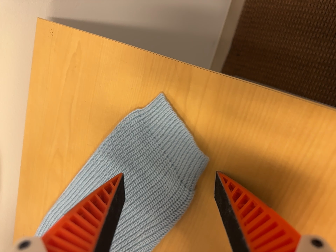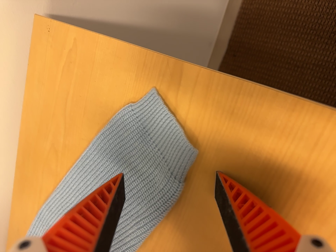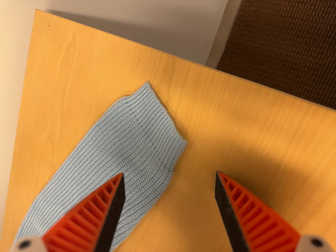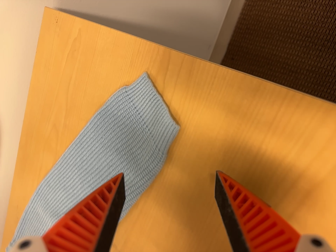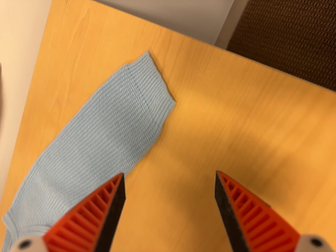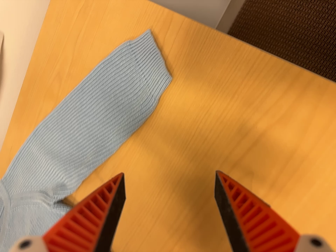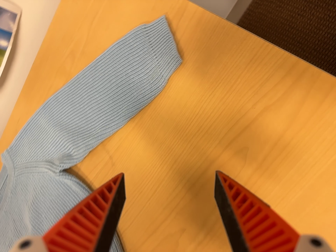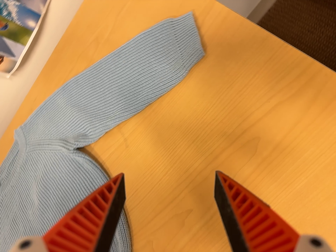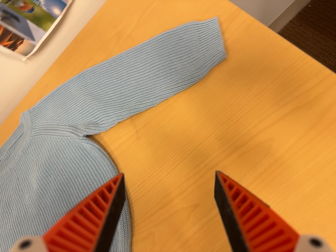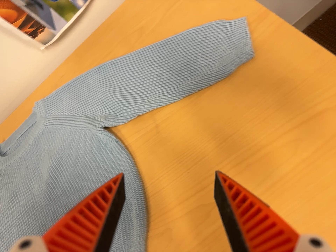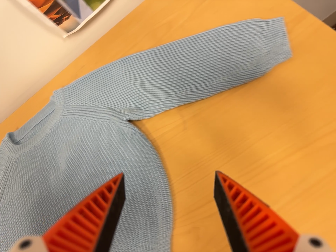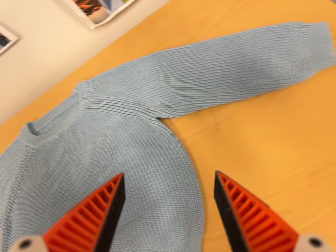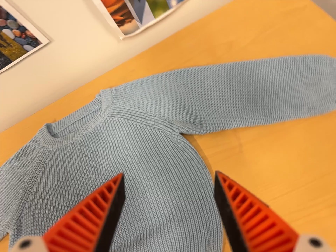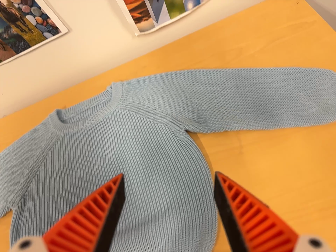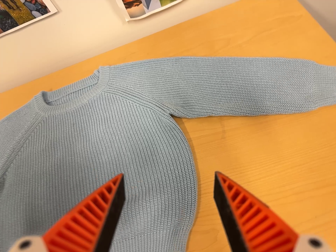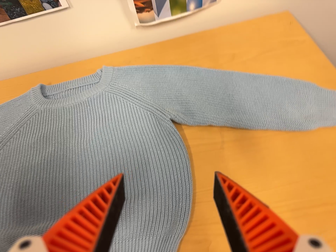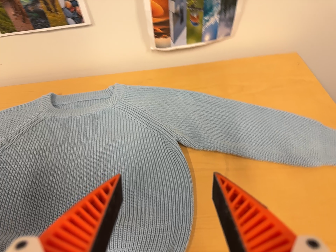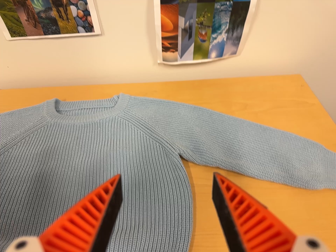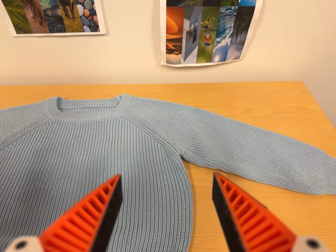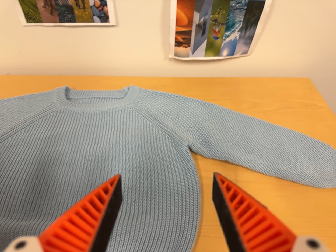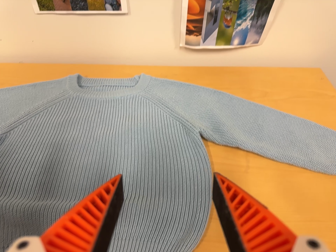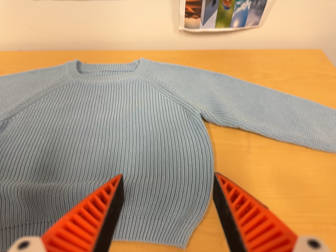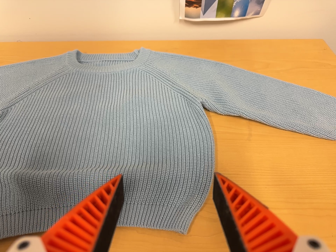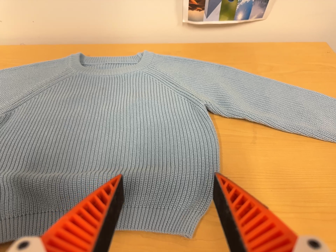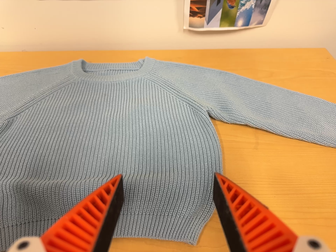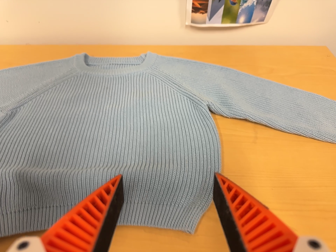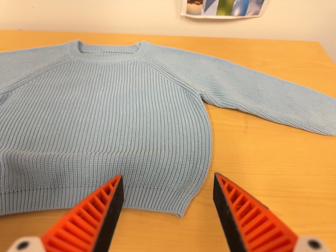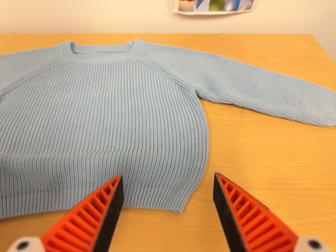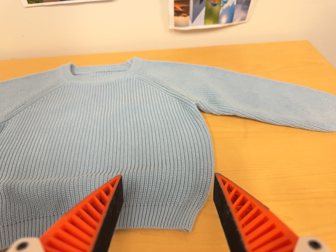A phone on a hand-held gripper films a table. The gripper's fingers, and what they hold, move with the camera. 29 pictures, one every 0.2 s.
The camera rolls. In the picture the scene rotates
clockwise.
0.0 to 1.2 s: The camera travels toward the bottom of its view and backward, about 16 cm, so close, fixed things drift upward. It rolls about its line of sight by about 15 degrees, and the scene rotates clockwise.
1.2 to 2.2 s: The camera travels to its left and toward the bottom of its view, about 22 cm, so close, fixed things drift to the right. It rolls about its line of sight by about 25 degrees, and the scene rotates clockwise.
2.2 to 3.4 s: The camera travels to its left and toward the bottom of its view, about 12 cm. Its aim tips toward the top of its view by about 15 degrees. It rolls about its line of sight by about 30 degrees, and the scene rotates clockwise.
3.4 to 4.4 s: The camera travels toward the bottom of its view, about 9 cm, so close, fixed things drift upward.
4.4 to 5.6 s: The camera shifts only a little, or ends up much as it began.
The film runs backward here.
